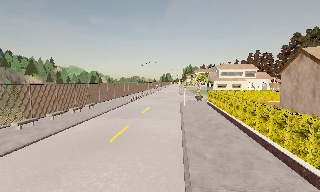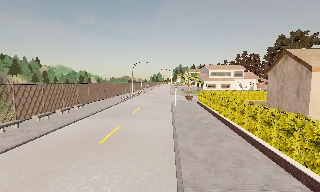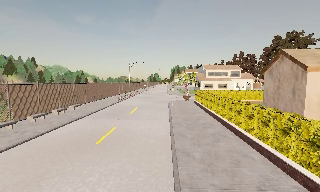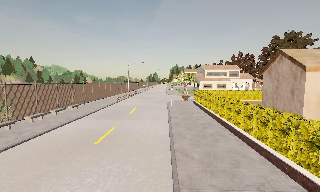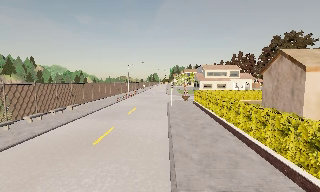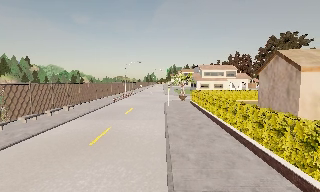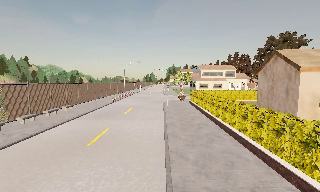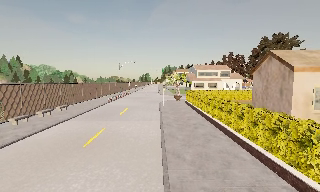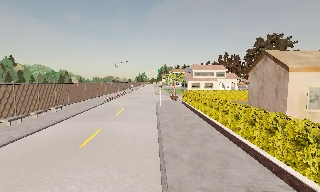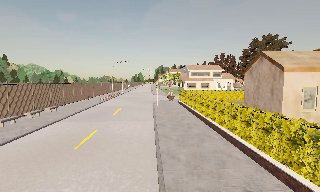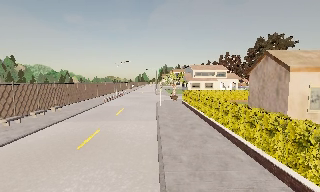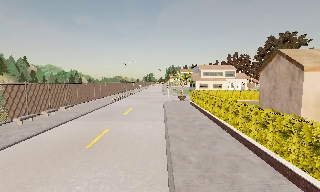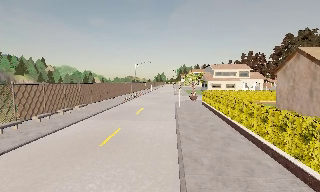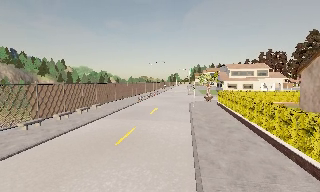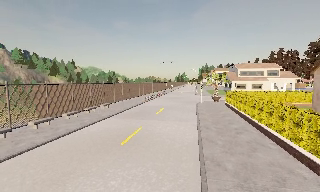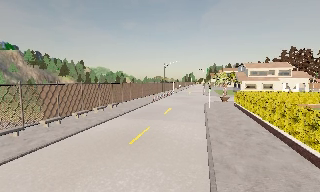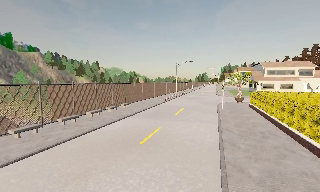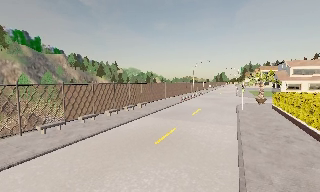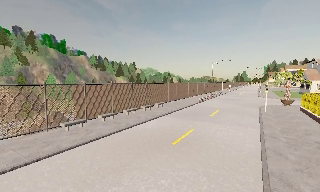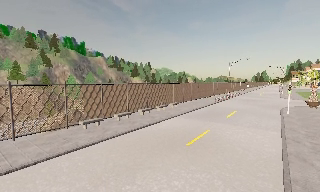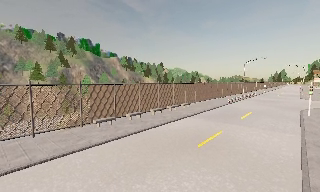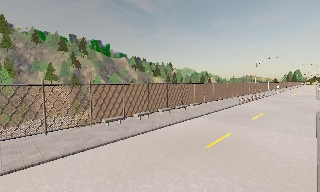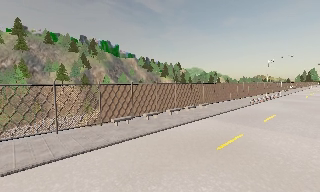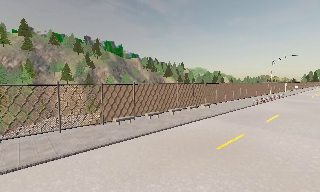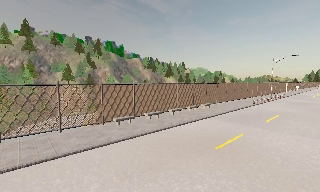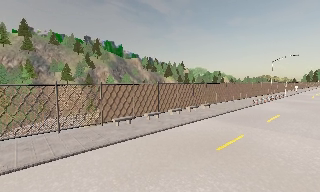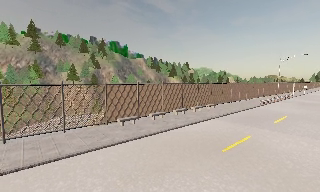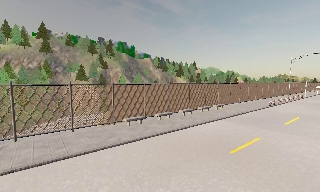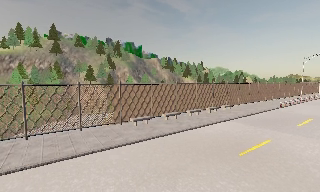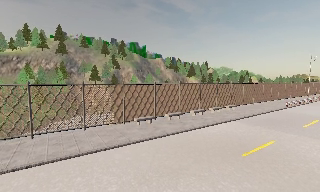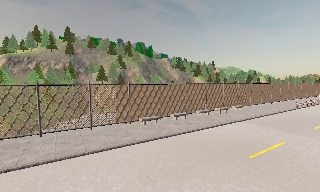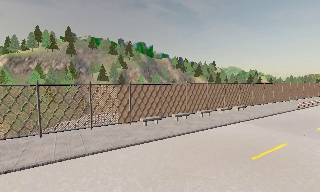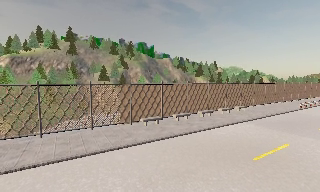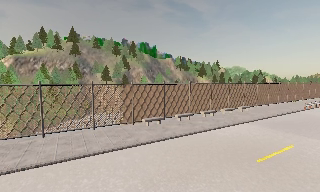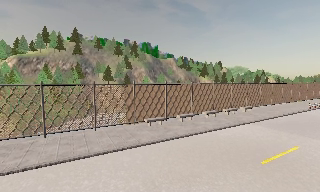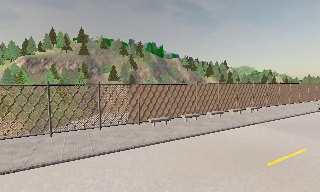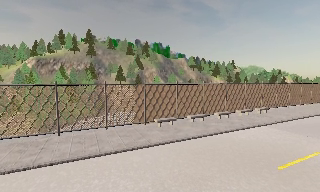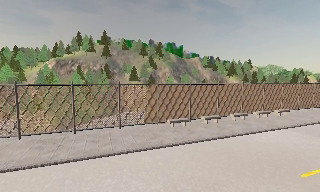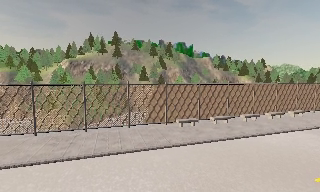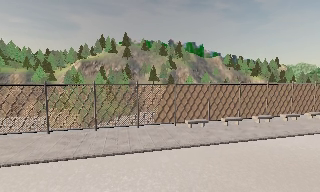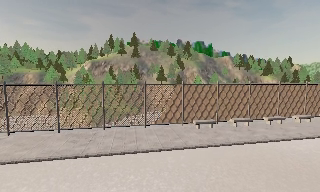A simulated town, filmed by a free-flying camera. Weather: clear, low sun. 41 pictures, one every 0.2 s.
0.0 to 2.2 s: The camera travels forward, about 0.5 m, so what stands in front looms larger.
2.2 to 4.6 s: The scene slides to the right, as the camera pans about 50 degrees to its left.
4.6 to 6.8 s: The camera swings to its left by about 10 degrees, and the scene slides to the right. It travels forward, about 0.5 m, so what stands in front looms larger.
6.8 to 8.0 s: The scene slides to the right, as the camera pans about 20 degrees to its left.
The film runs forward here.
